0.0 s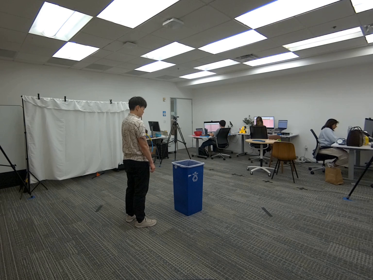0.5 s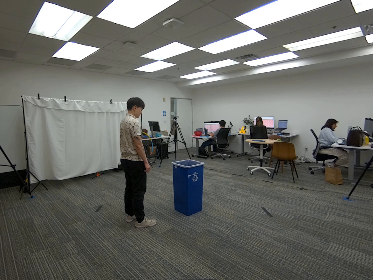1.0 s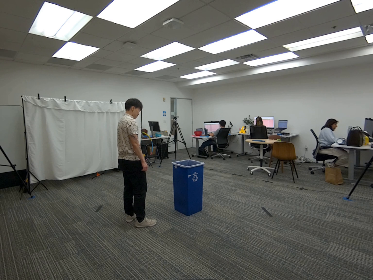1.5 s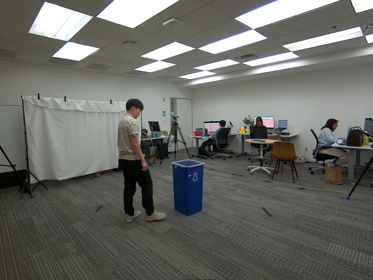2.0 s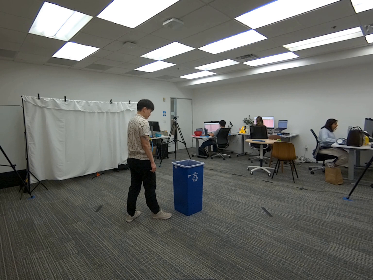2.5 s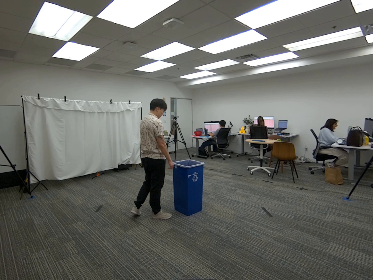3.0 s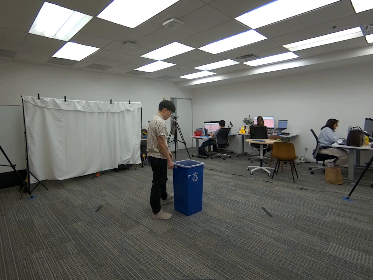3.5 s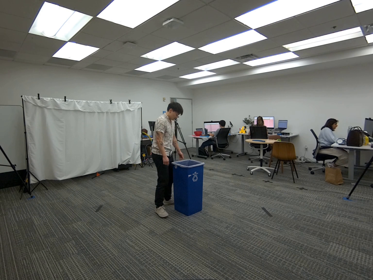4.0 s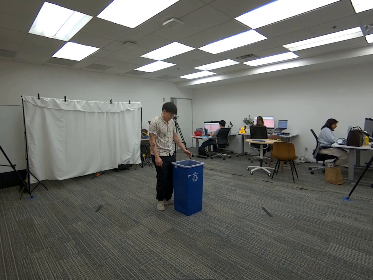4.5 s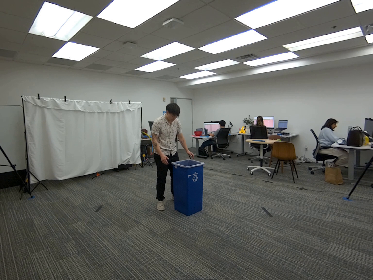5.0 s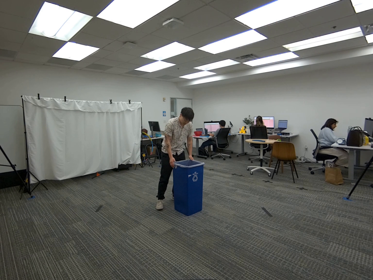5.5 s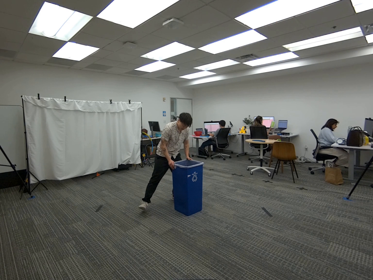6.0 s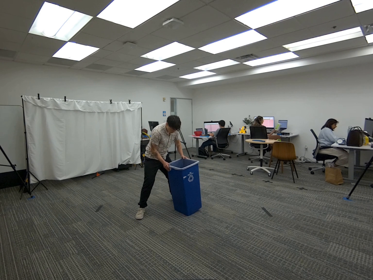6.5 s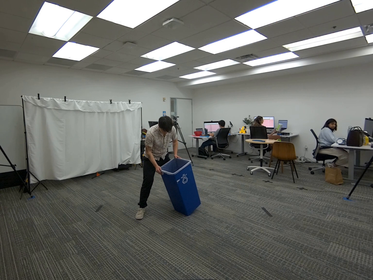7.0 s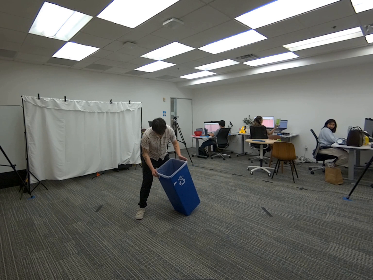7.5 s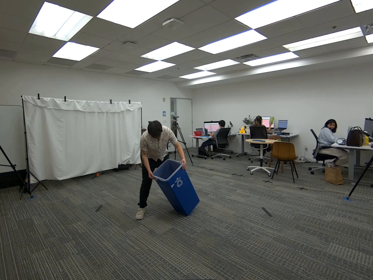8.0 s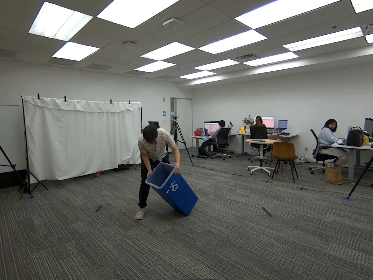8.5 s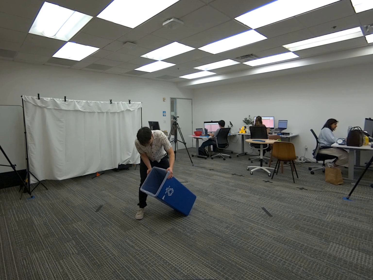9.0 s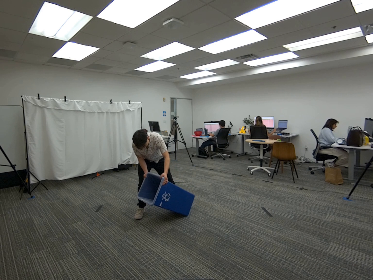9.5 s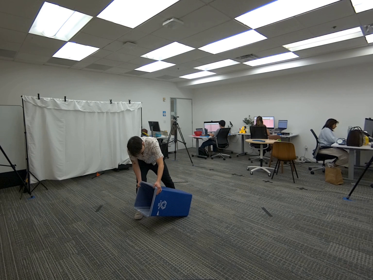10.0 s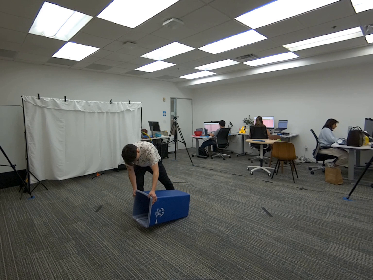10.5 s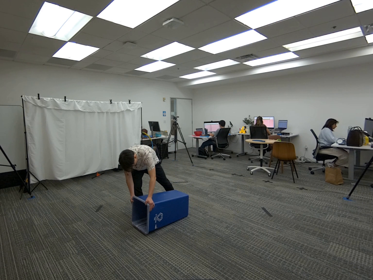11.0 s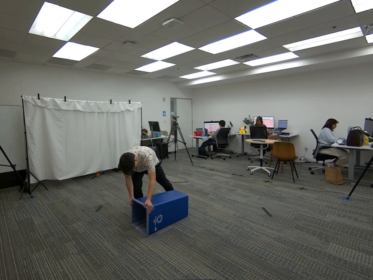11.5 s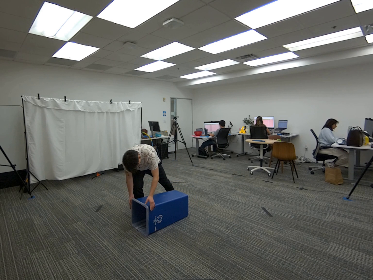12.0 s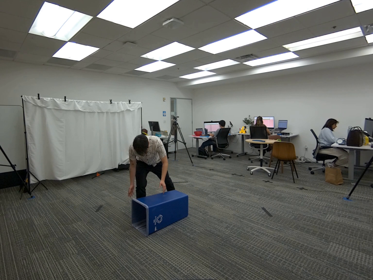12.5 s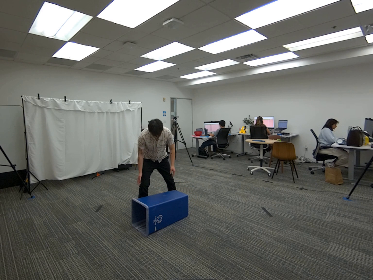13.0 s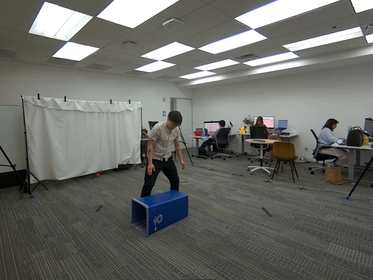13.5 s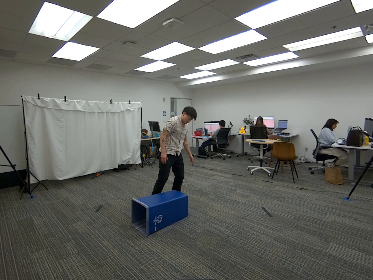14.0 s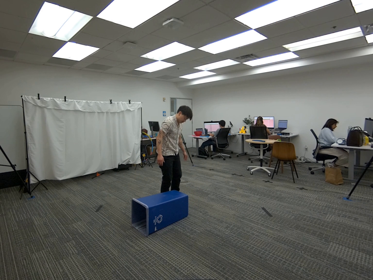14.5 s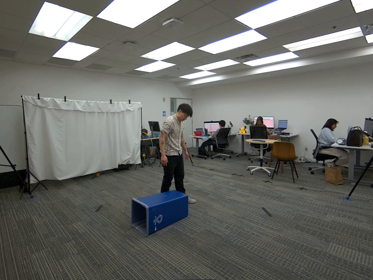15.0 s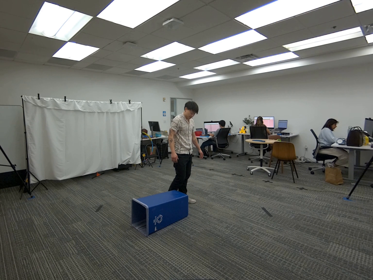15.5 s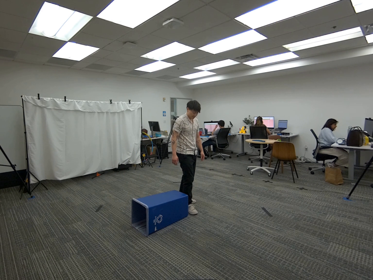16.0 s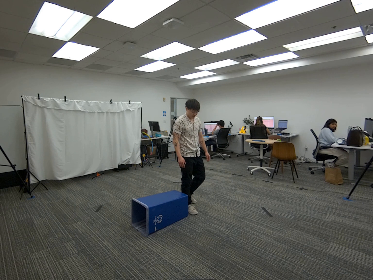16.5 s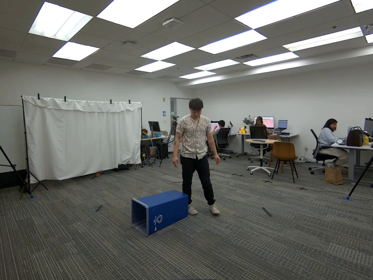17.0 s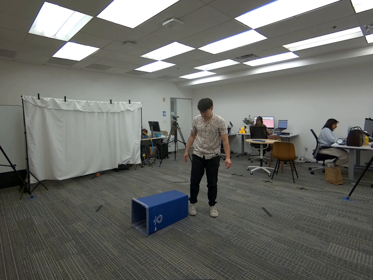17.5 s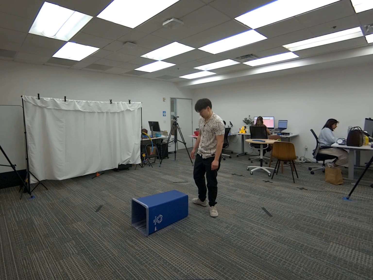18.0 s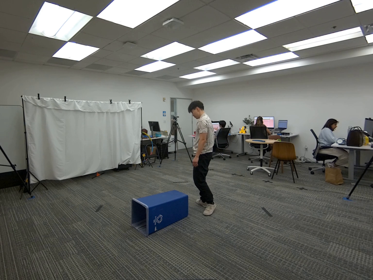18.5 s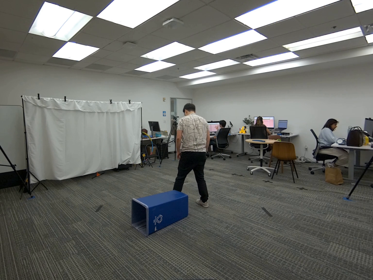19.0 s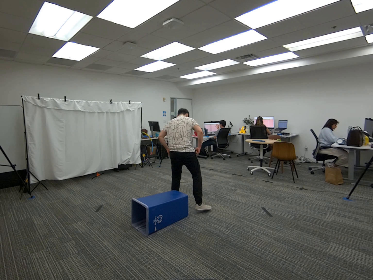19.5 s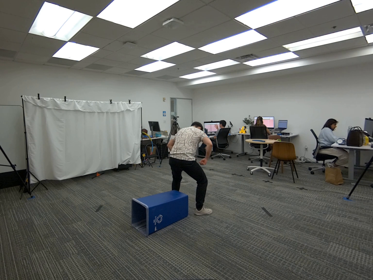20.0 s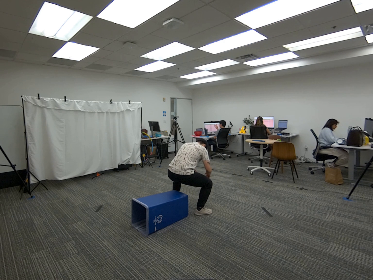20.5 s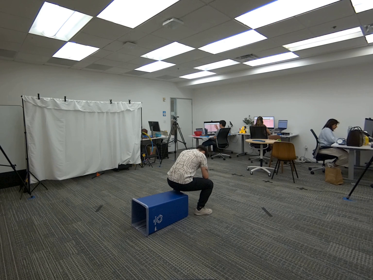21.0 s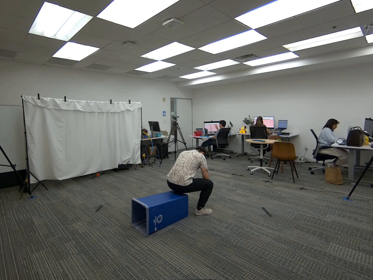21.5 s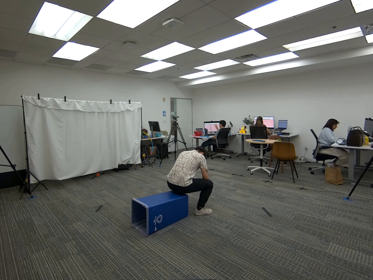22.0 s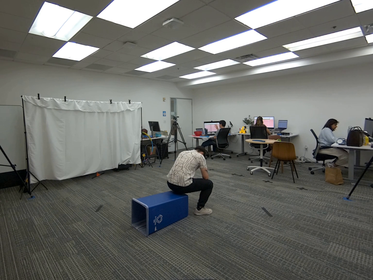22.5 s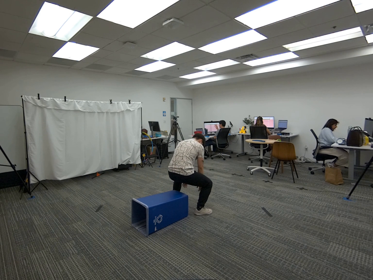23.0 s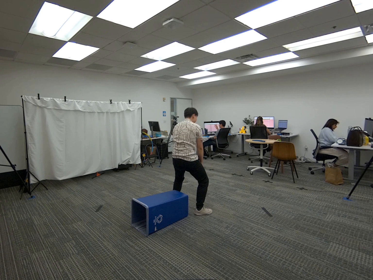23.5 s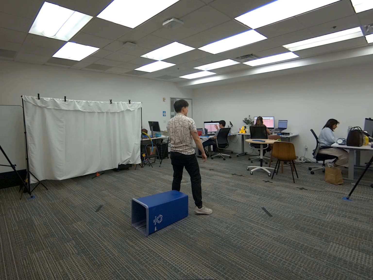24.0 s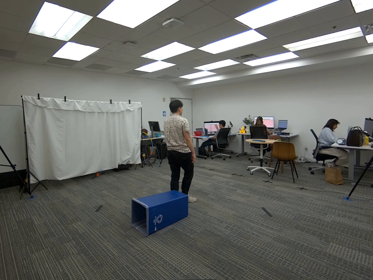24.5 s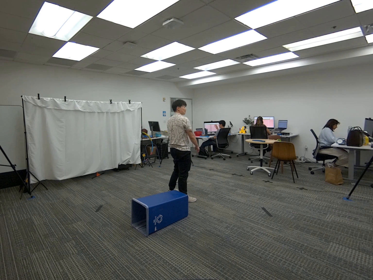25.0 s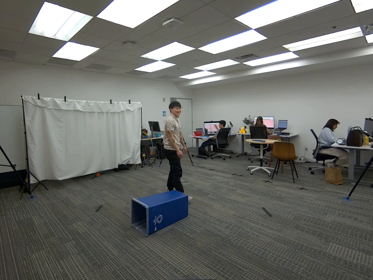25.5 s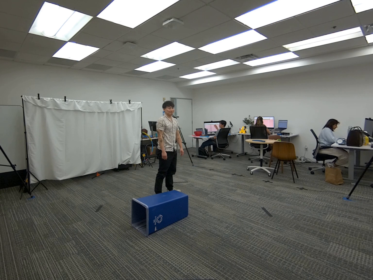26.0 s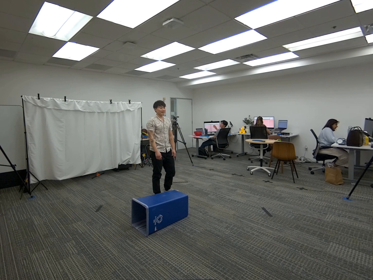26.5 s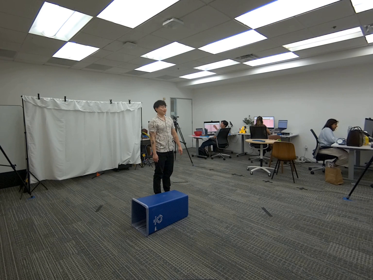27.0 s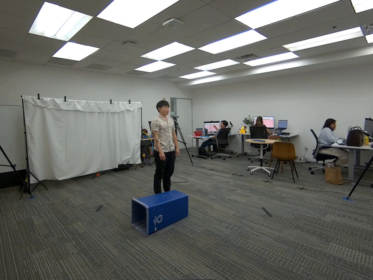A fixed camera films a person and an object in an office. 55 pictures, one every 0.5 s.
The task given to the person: Walk over to the blue trash can. Rotate it on its side. Sit on the side of the side of the trash can lightly. Stand up when finished.
